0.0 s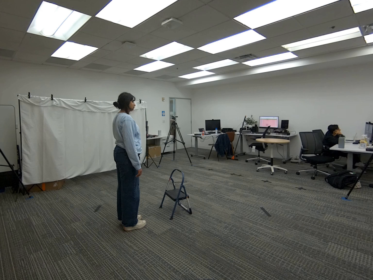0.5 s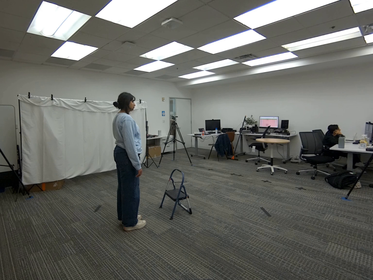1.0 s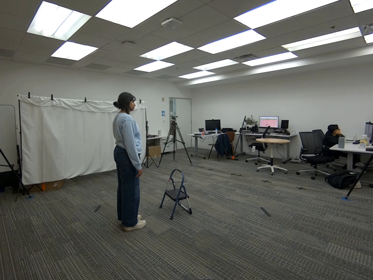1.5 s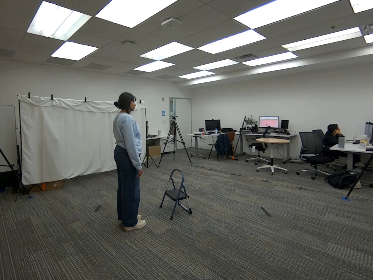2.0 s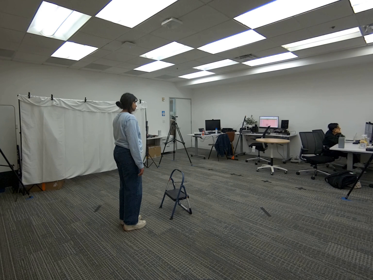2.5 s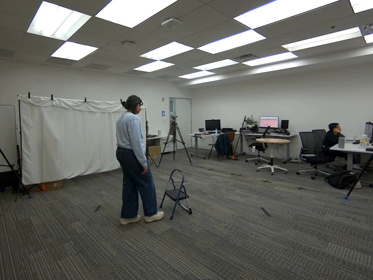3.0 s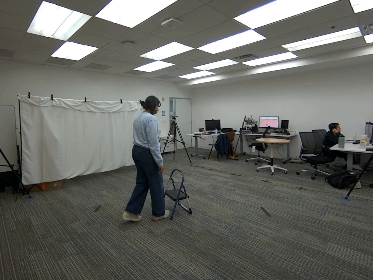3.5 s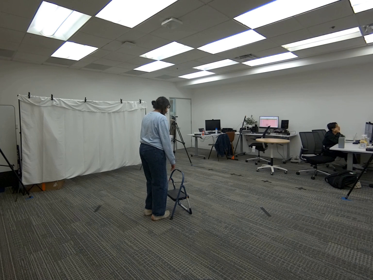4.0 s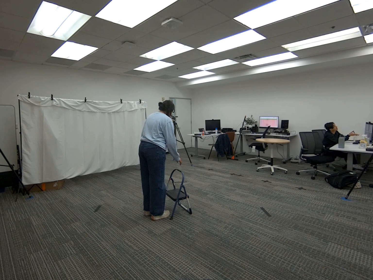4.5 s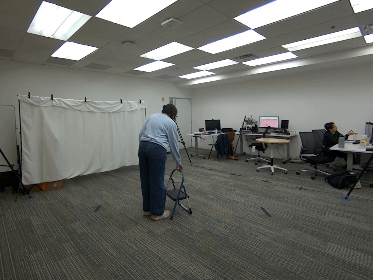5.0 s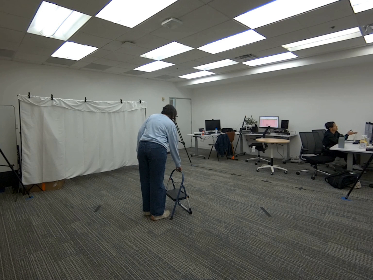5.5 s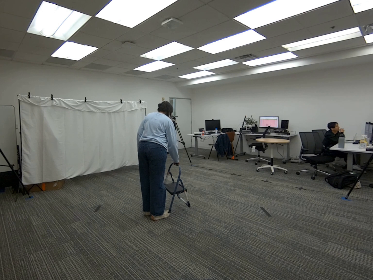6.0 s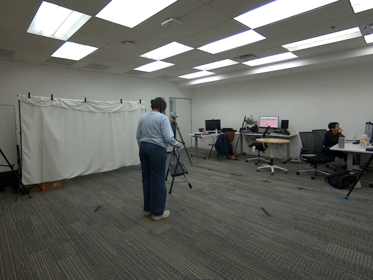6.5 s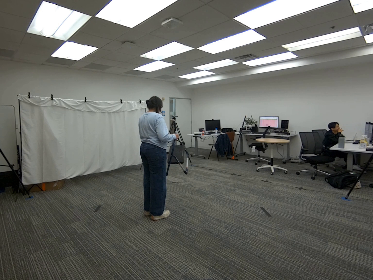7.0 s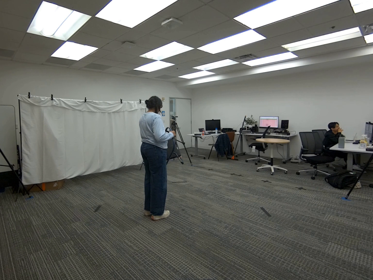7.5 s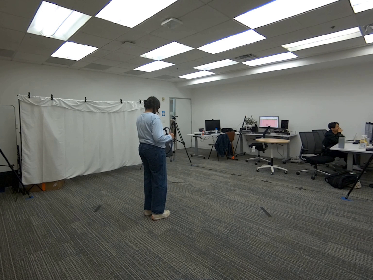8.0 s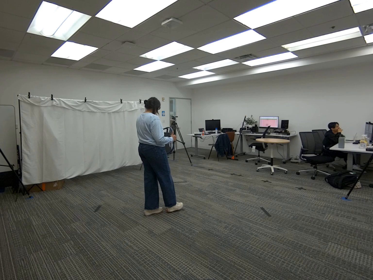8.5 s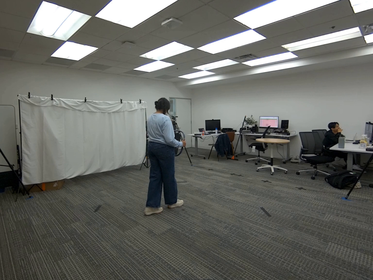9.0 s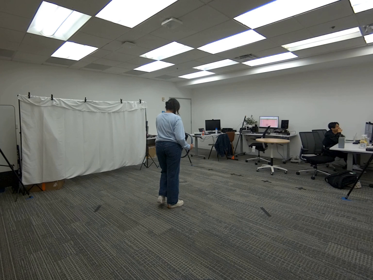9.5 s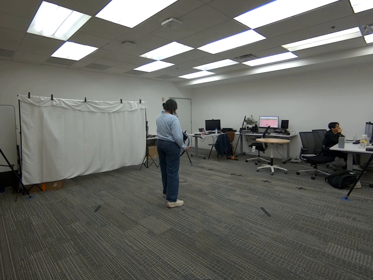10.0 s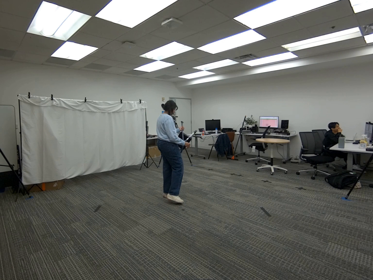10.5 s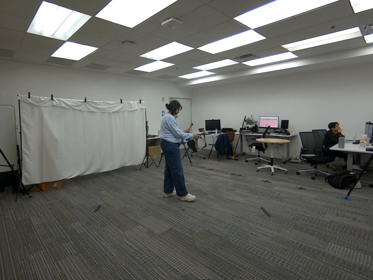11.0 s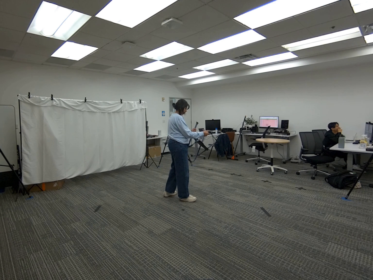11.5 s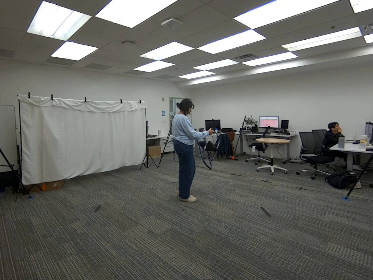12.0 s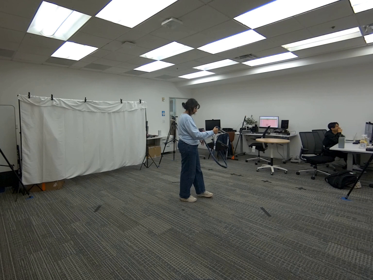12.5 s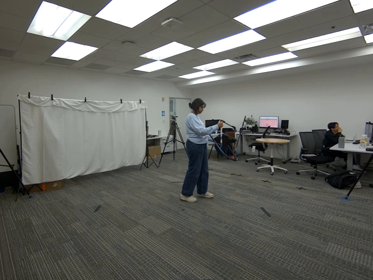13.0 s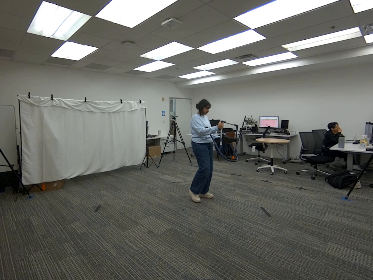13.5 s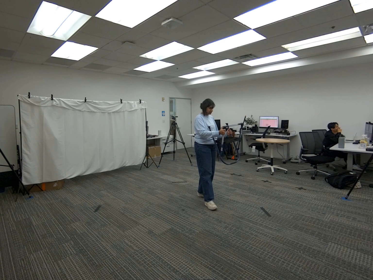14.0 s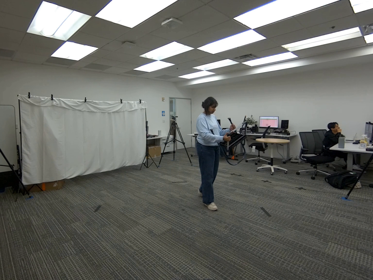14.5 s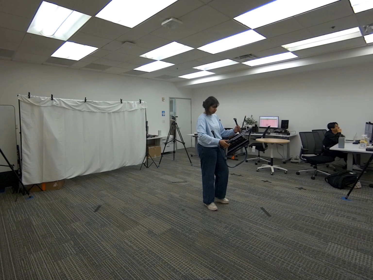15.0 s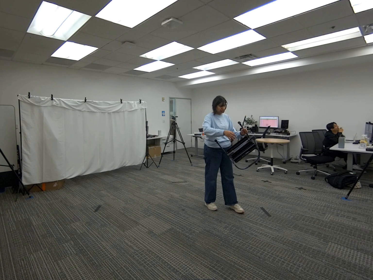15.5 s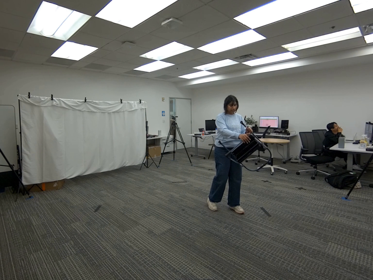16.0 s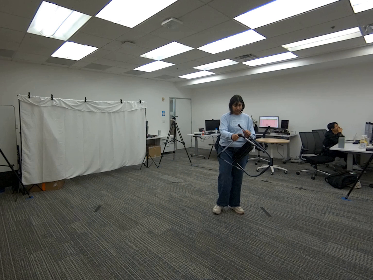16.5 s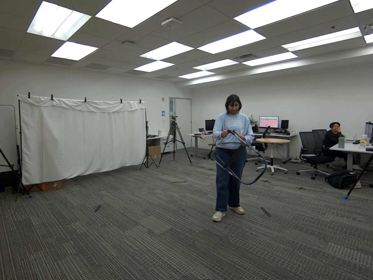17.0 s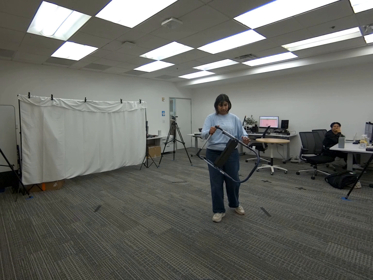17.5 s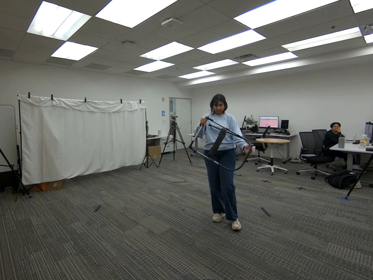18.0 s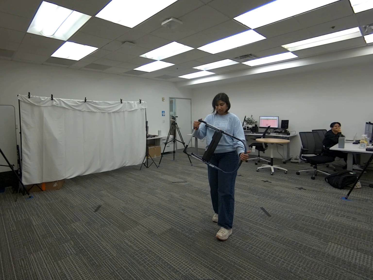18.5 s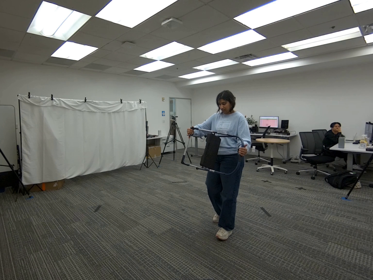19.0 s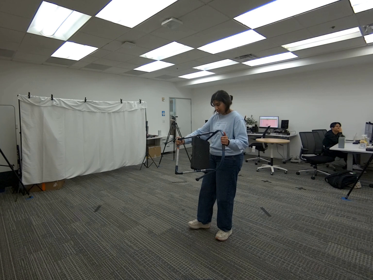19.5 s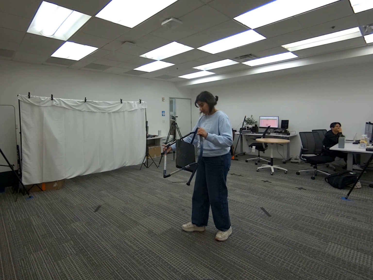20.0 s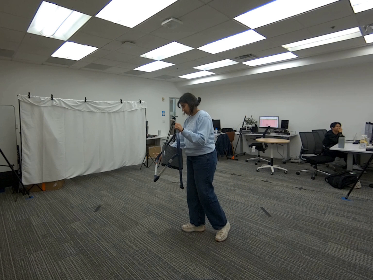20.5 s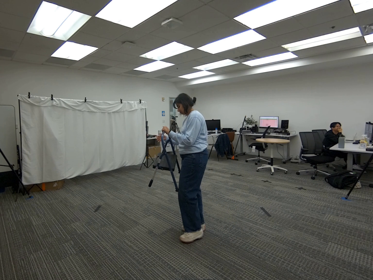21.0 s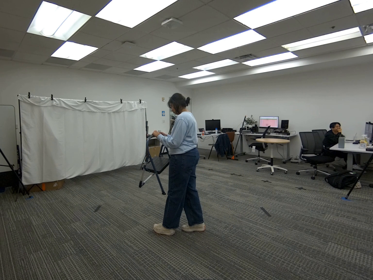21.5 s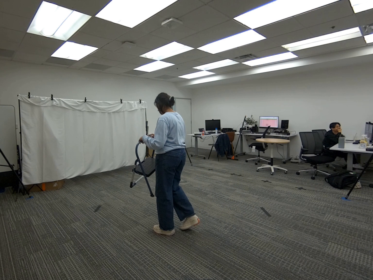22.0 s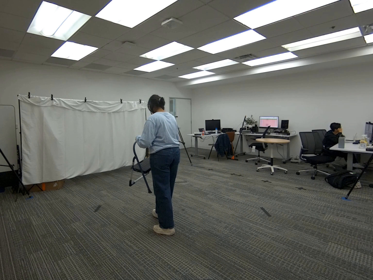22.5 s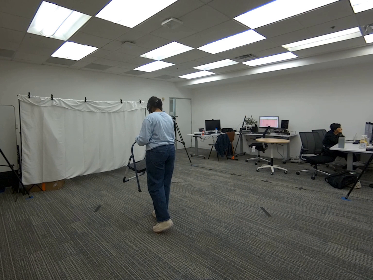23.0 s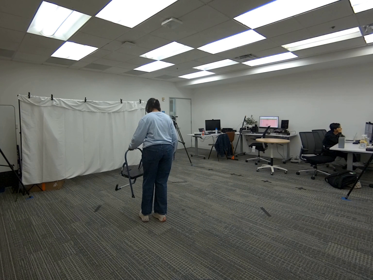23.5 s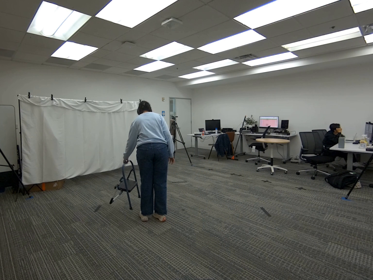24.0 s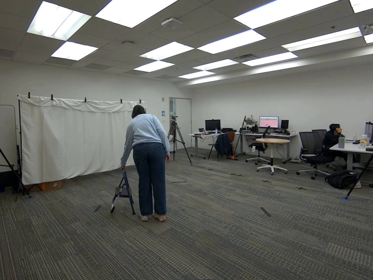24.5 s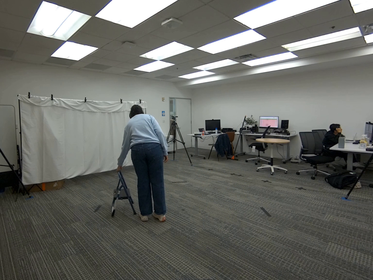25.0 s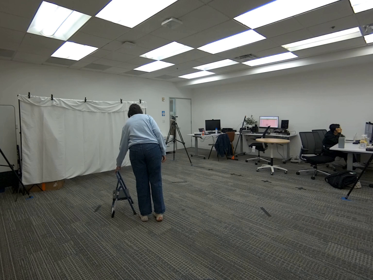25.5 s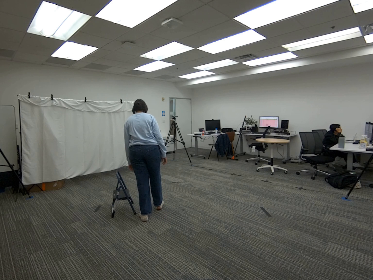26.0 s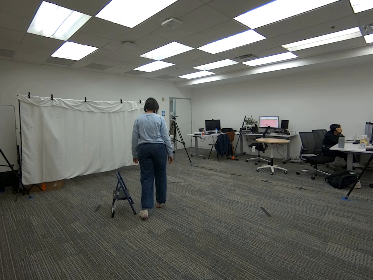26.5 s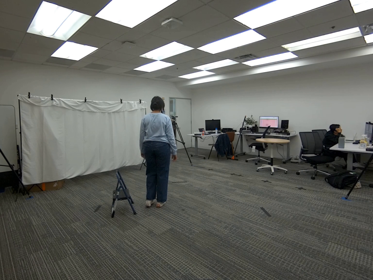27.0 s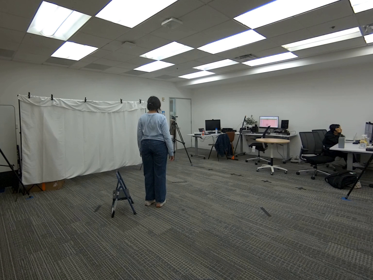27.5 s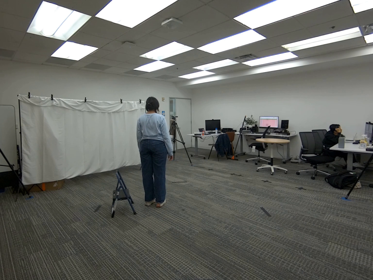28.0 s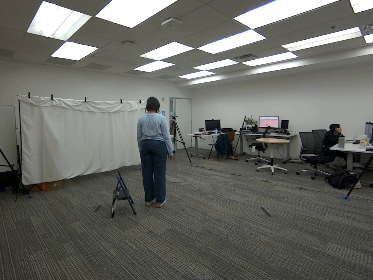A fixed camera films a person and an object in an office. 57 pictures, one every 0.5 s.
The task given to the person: Walk over to the step ladder and pick up the step ladder rotating the step ladder and yourself around the bounding area.
